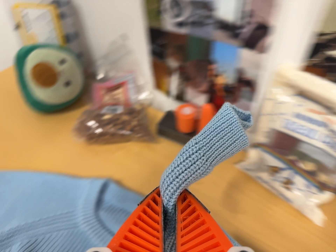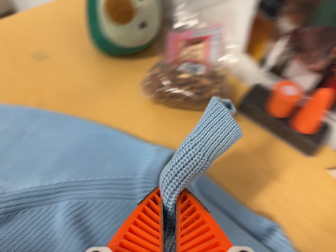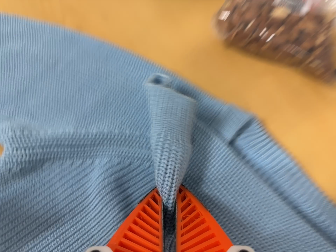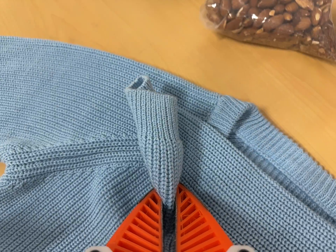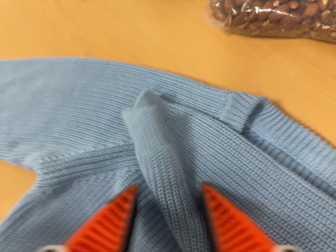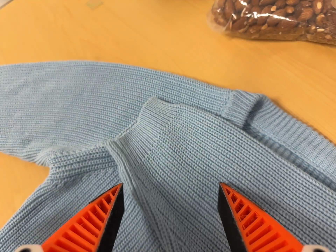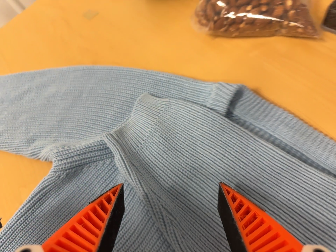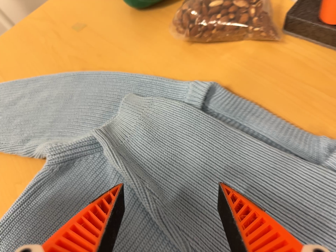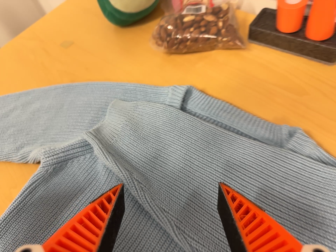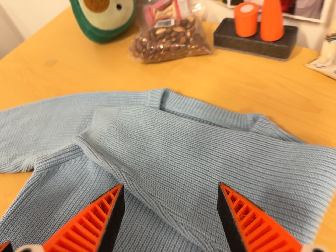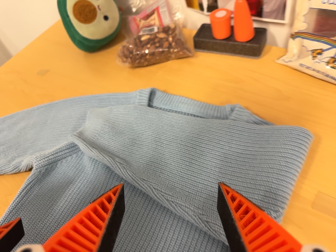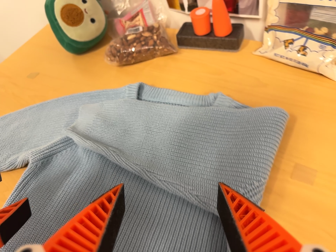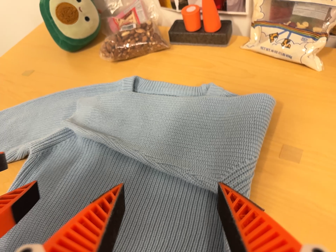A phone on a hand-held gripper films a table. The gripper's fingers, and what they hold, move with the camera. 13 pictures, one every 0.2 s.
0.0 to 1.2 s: The camera swings to its left by about 25 degrees, and the scene slides to the right. It travels forward and to its left, about 14 cm, so what stands in front looms larger. Its aim tips toward the bottom of its view by about 15 degrees, and the scene shifts upward.
1.2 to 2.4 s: The camera swings to its right by about 15 degrees, and the scene slides to the left. It travels backward and toward the bottom of its view, about 24 cm, so what stands in front gets smaller. Its aim tips toward the top of its view by about 15 degrees. It rolls about its line of sight by about 15 degrees, and the scene rotates counterclockwise.
The film runs forward here.
